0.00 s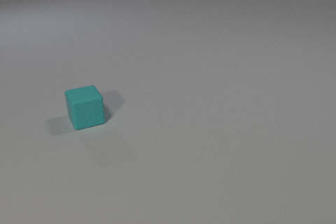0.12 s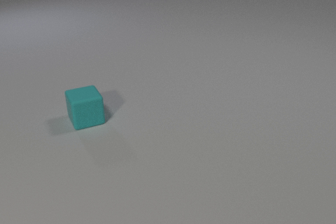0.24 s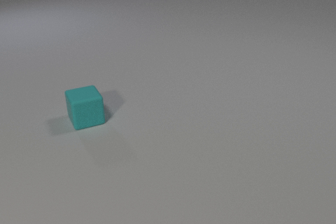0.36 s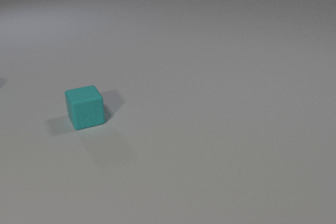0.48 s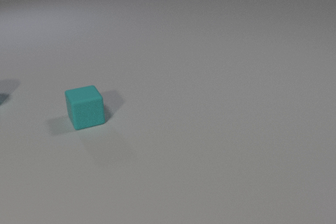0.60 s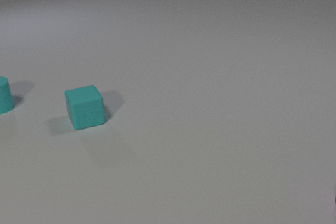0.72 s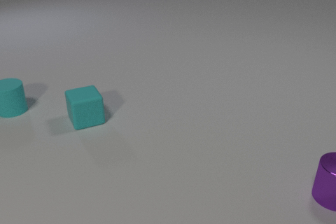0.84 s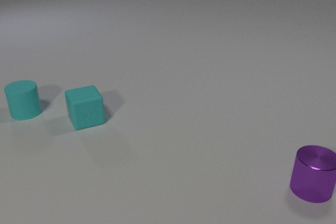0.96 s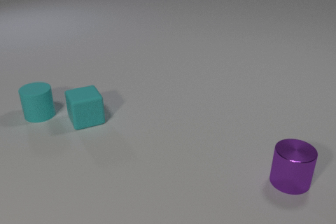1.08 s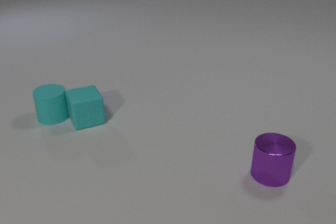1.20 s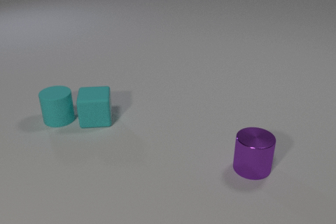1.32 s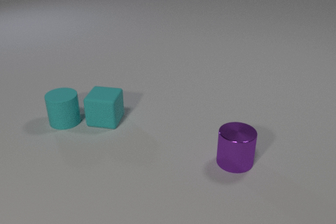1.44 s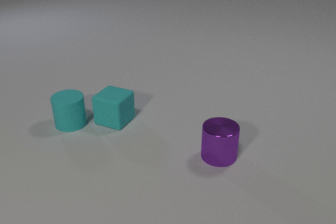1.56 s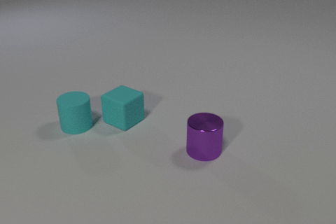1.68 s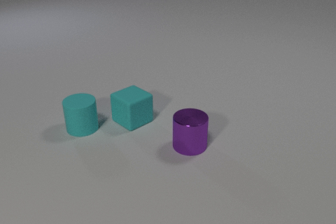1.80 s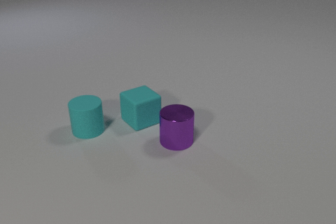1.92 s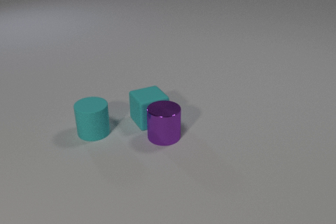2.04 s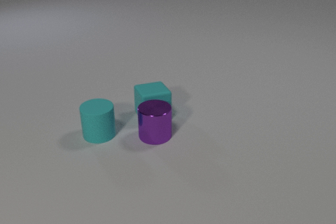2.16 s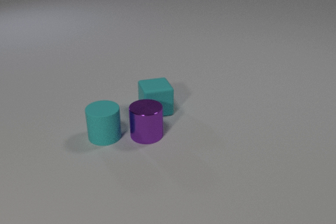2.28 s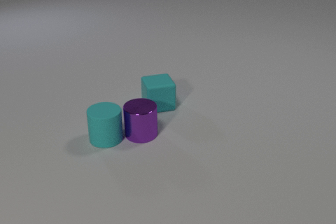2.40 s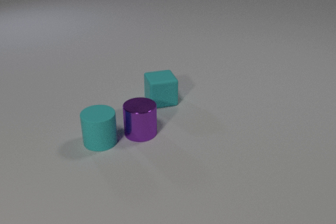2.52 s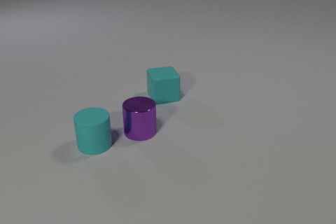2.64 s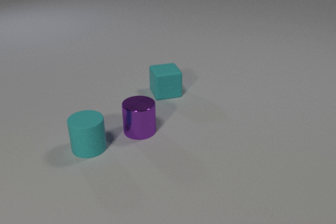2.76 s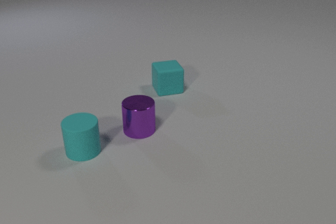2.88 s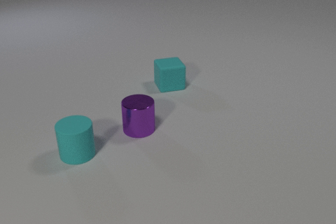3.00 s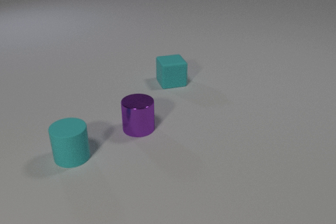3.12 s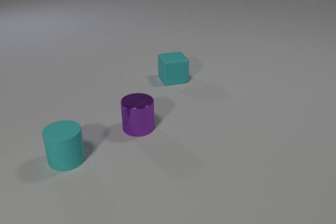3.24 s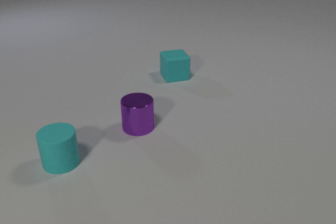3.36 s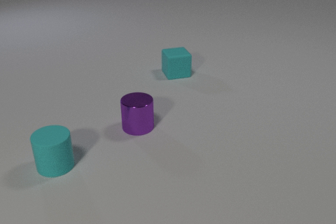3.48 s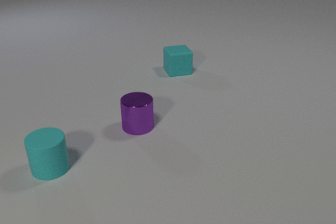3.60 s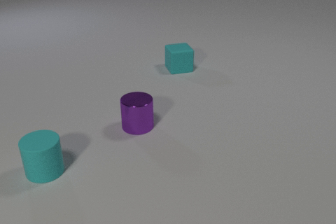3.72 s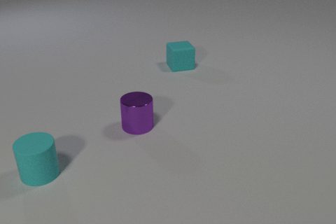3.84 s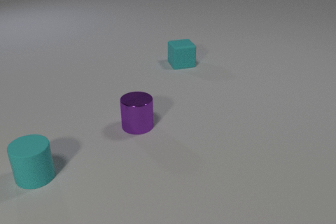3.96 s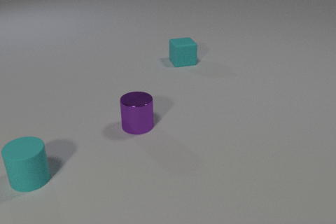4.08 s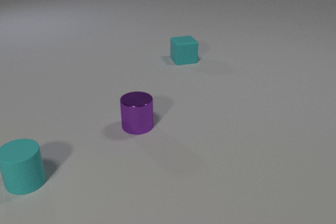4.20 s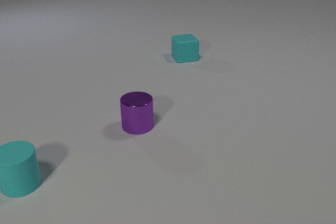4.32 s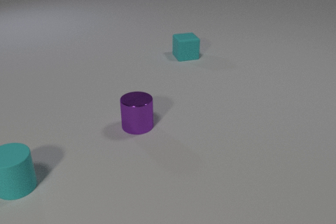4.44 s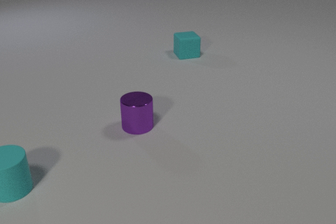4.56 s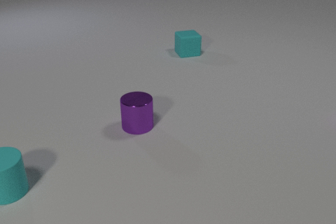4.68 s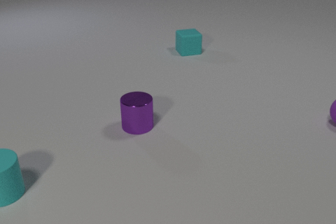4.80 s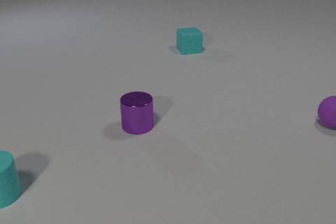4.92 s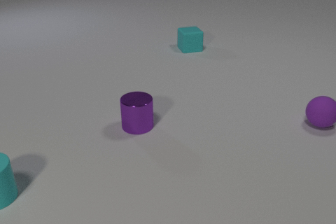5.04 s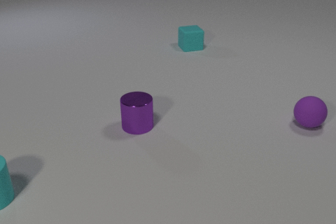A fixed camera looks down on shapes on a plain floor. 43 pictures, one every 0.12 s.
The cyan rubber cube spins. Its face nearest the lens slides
to the left.
The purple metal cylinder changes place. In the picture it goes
to the left.
0.00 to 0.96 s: The purple metal cylinder comes in at the right edge, slides to the left. The cyan rubber cylinder comes in at the left edge, slides to the right and toward the camera.
0.96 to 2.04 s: The purple metal cylinder slides to the left and away from the camera. The cyan rubber cylinder slides to the right and toward the camera. The cyan rubber cube slides to the right, spins so that its near face slides to the left, clockwise seen from above. The cyan rubber cylinder and the cyan rubber cube collide. The purple metal cylinder and the cyan rubber cube collide.
2.04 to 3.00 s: The purple metal cylinder slides to the left and away from the camera. The cyan rubber cylinder slides toward the camera and to the left. The cyan rubber cube slides away from the camera. The purple metal cylinder and the cyan rubber cylinder collide.
3.00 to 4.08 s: The cyan rubber cylinder slides to the left and toward the camera. The cyan rubber cube slides away from the camera.
4.08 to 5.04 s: The cyan rubber cylinder slides to the left and toward the camera. The cyan rubber cube slides away from the camera. The purple rubber sphere comes in at the right edge, rolls to the left and toward the camera.
How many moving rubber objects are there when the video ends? 3.
Are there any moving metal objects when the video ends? no.
What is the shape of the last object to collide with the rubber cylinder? cylinder.
